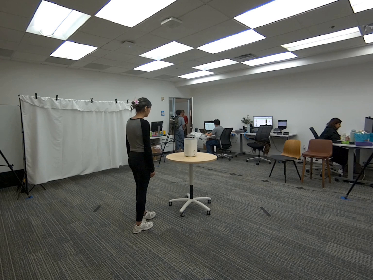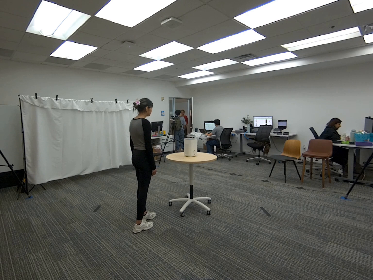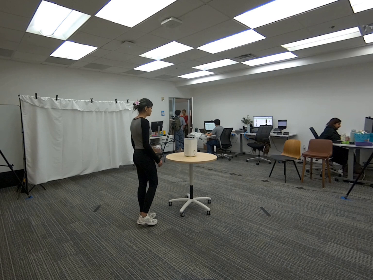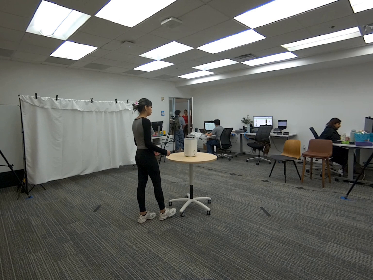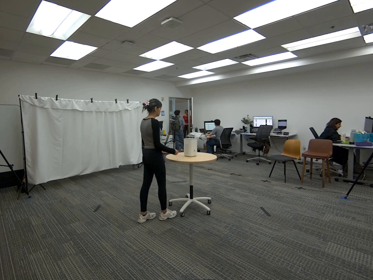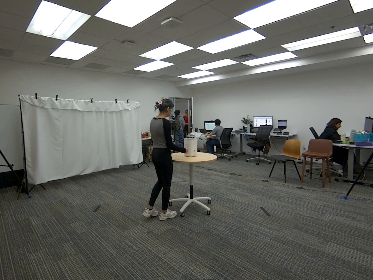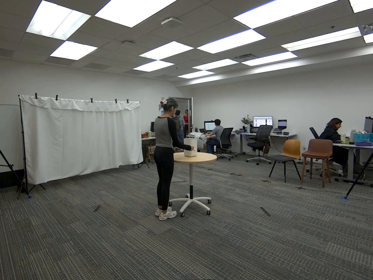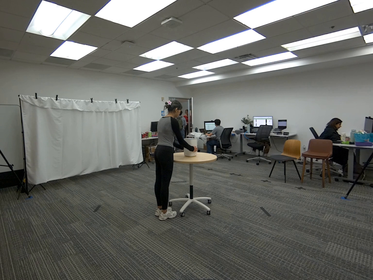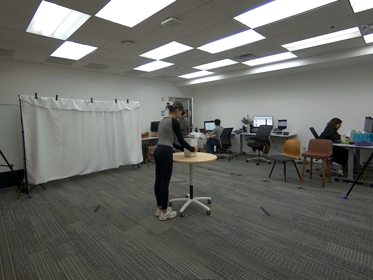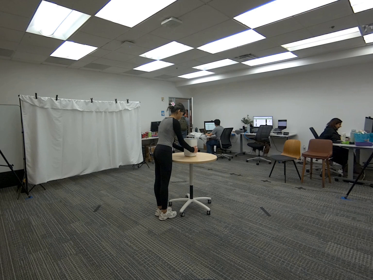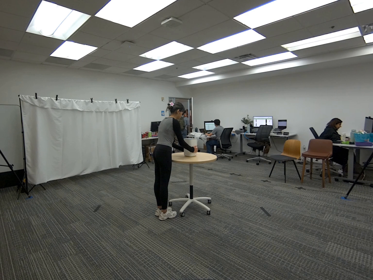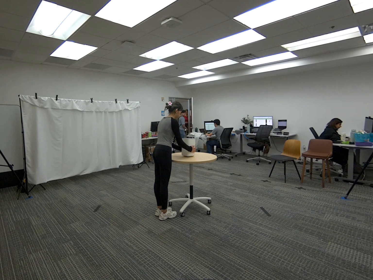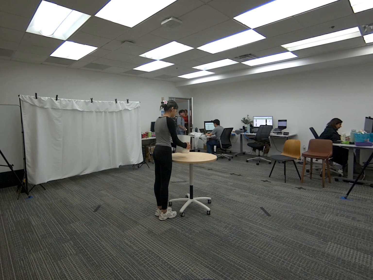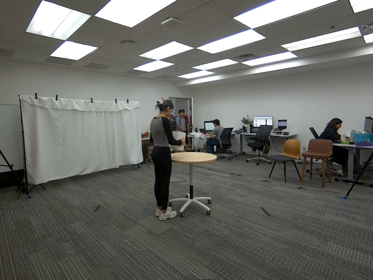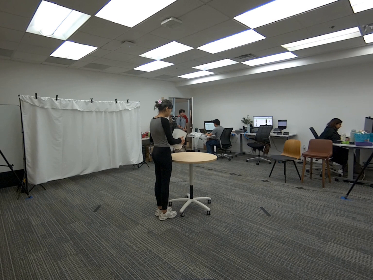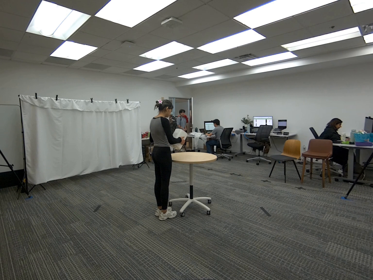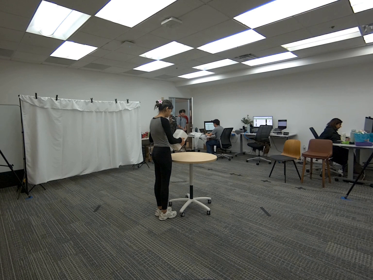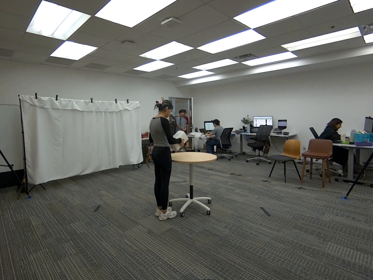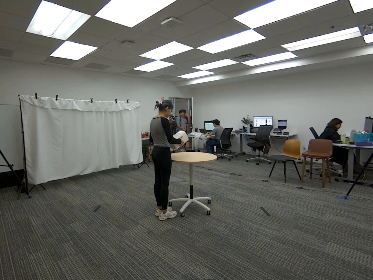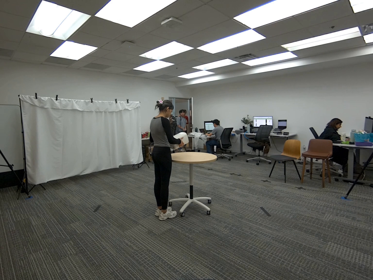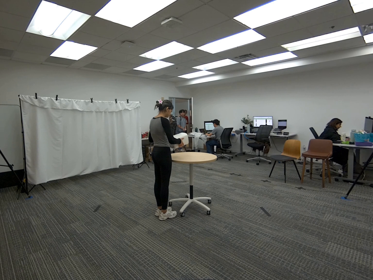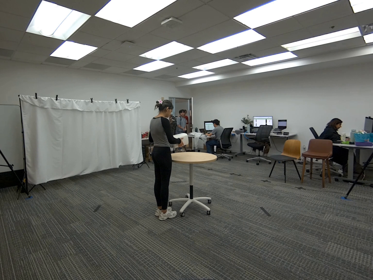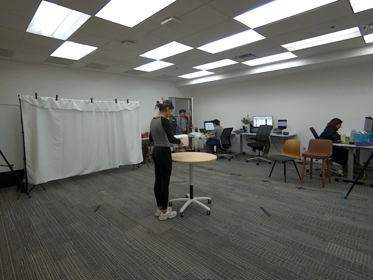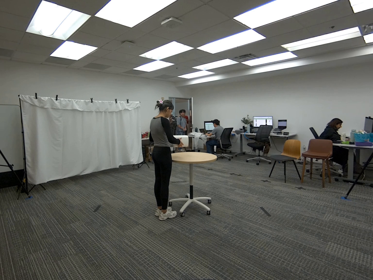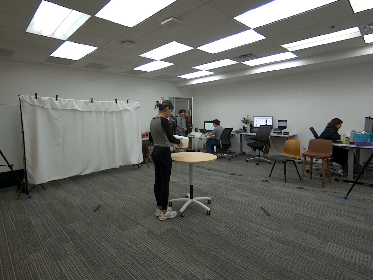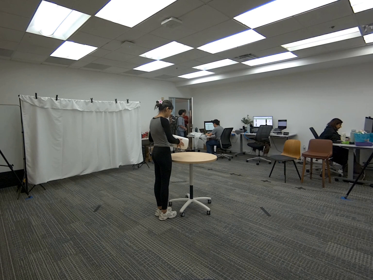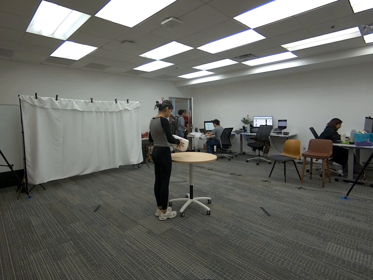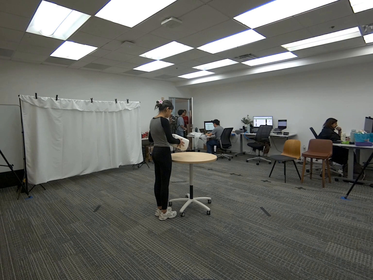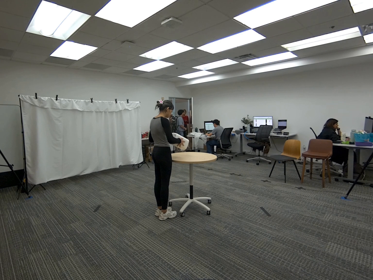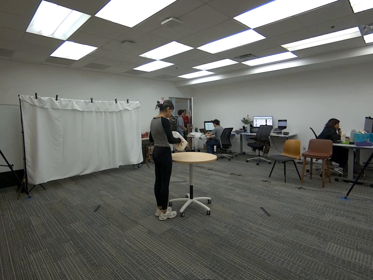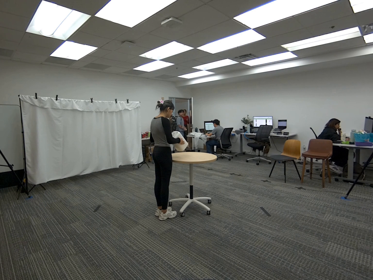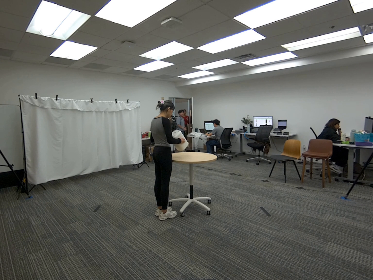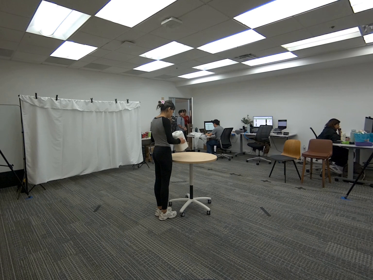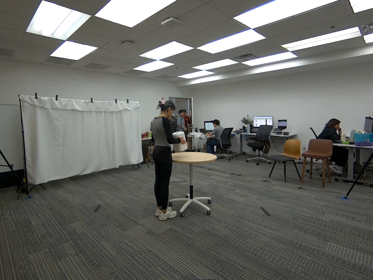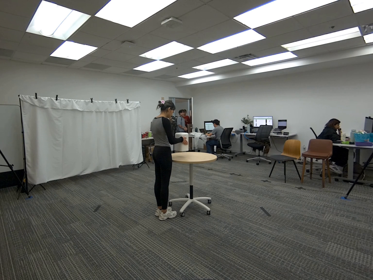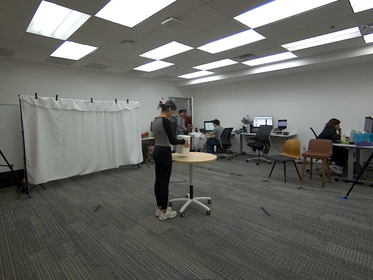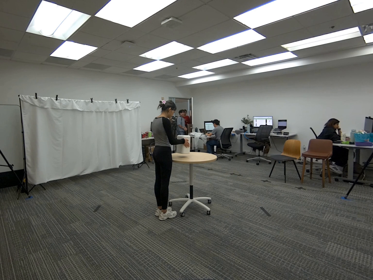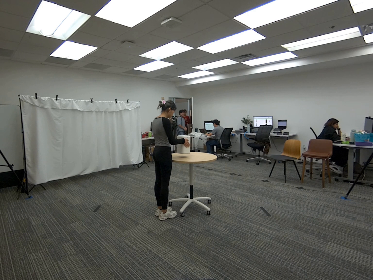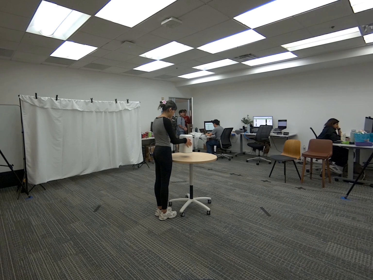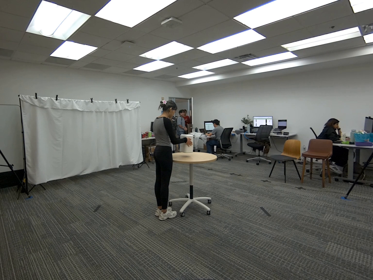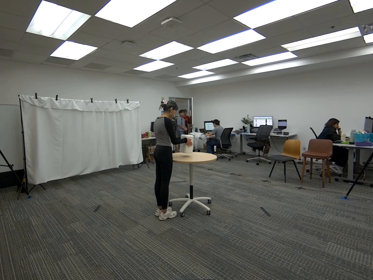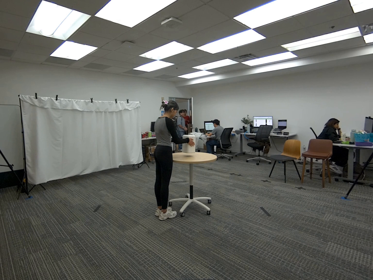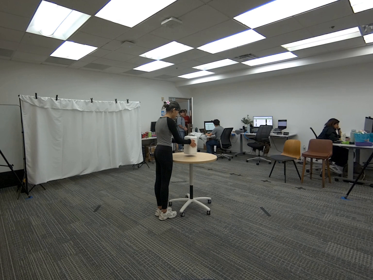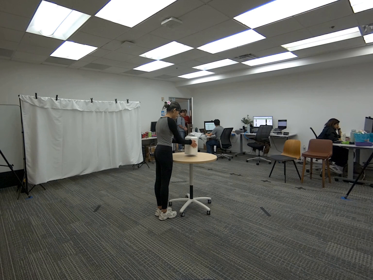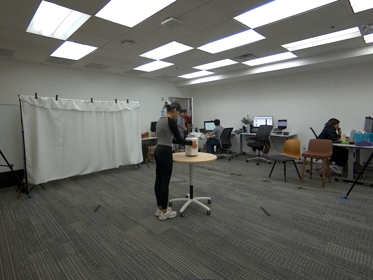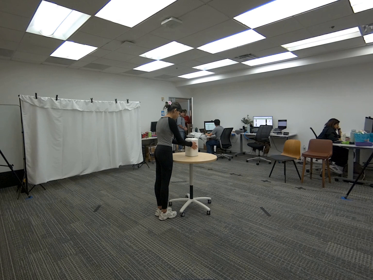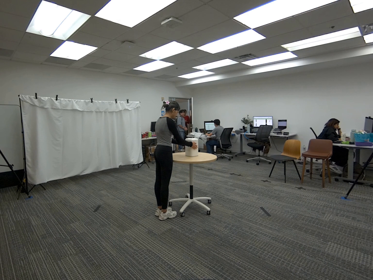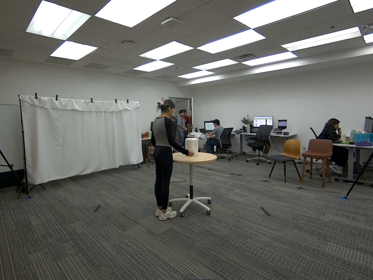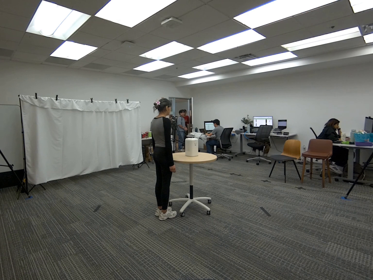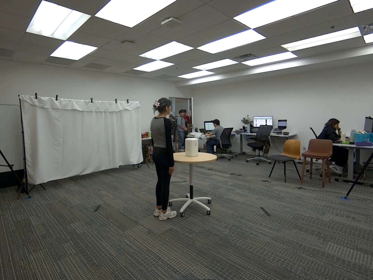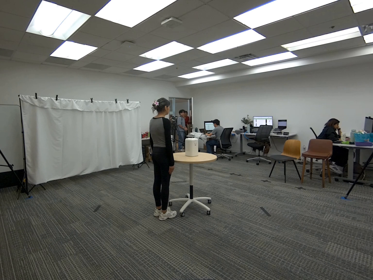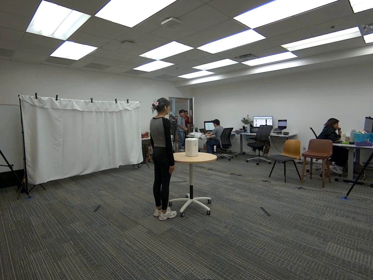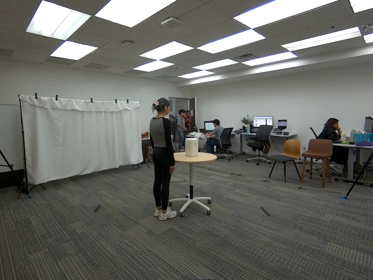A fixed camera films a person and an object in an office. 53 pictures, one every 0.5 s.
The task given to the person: Walk over to the Air Purifier on the round table and pick up the air purifier using both hands and rotate the air purifier to a different orientation and place back on the round table when complete.
